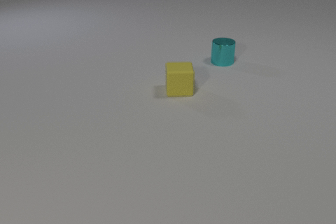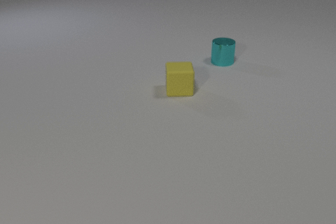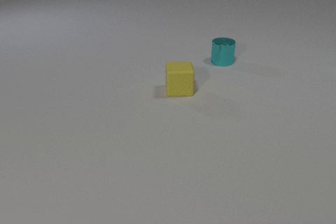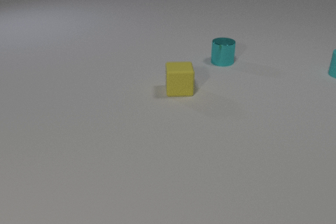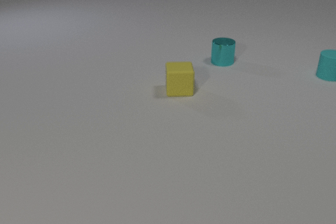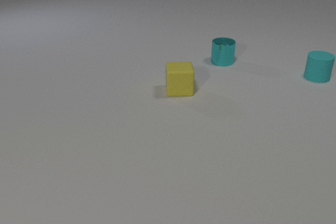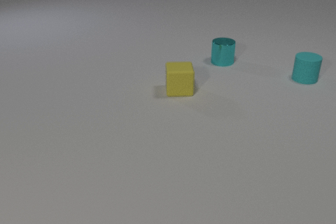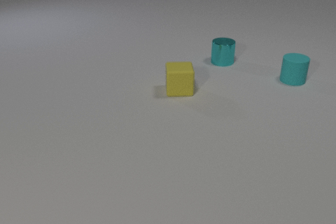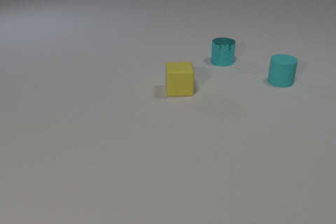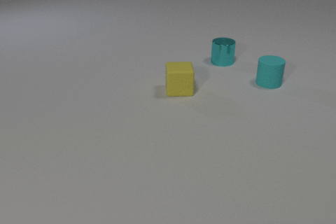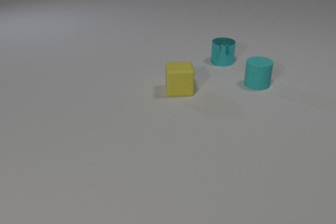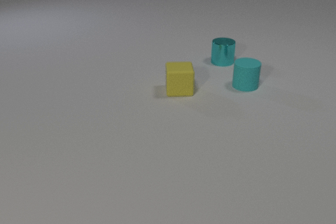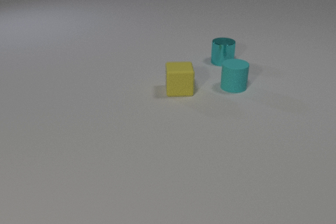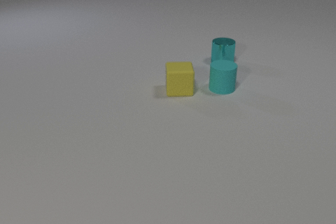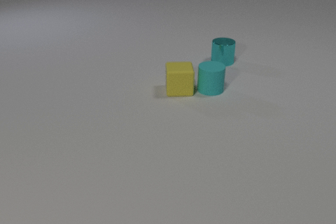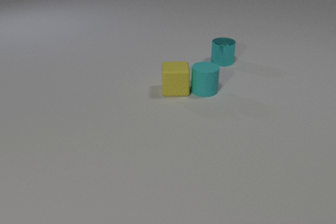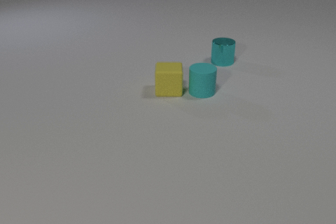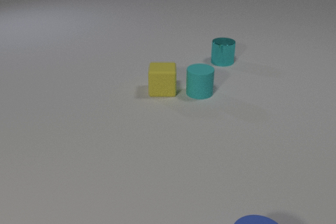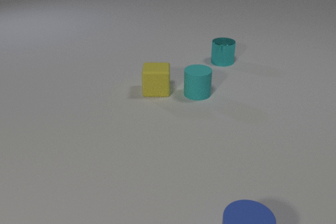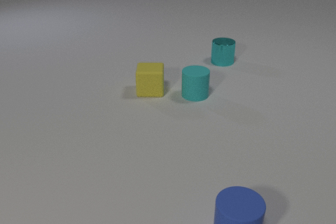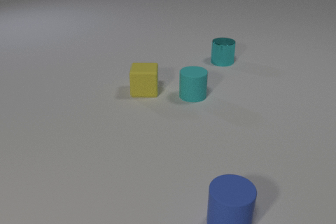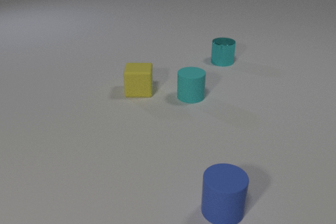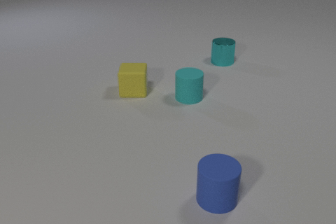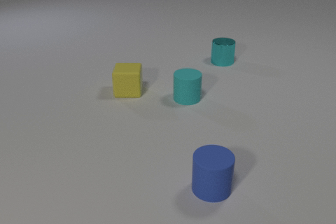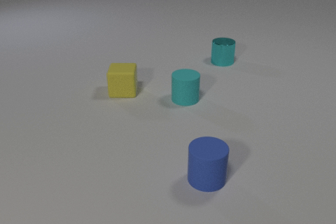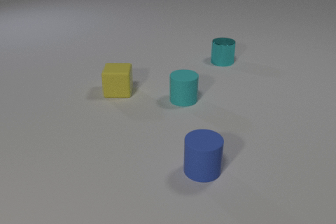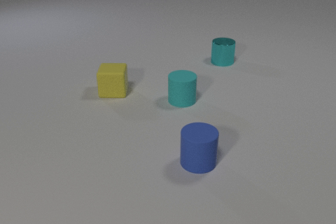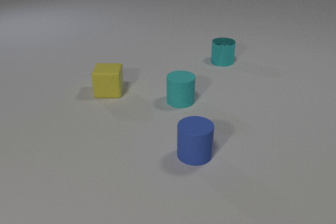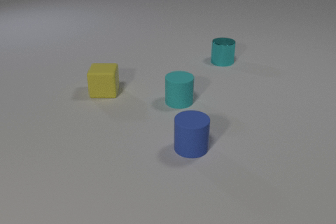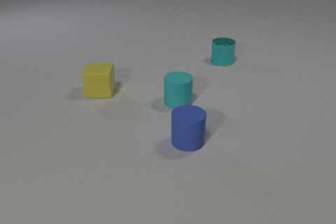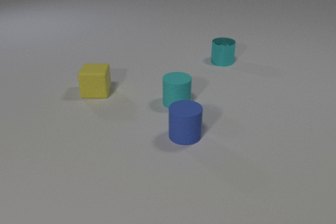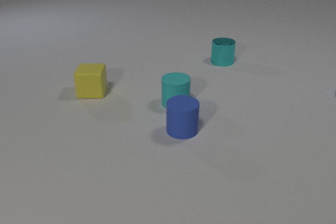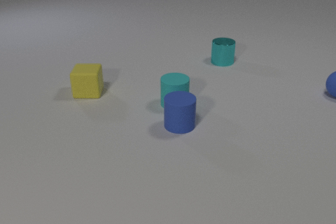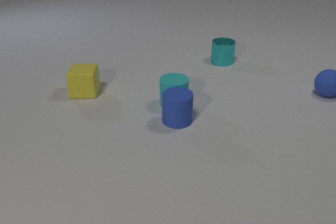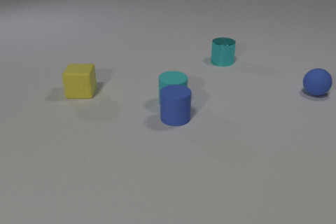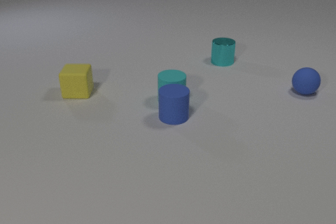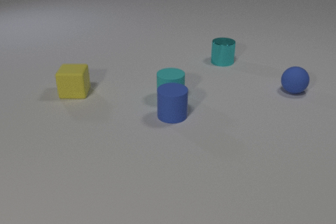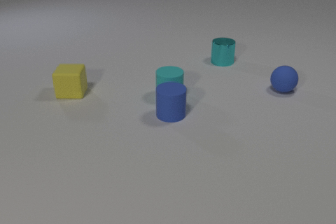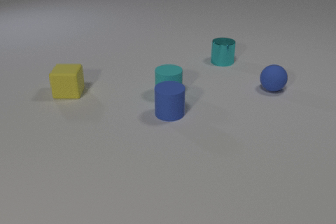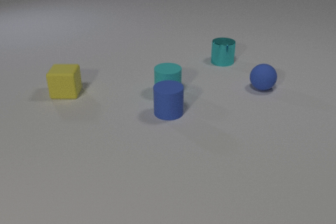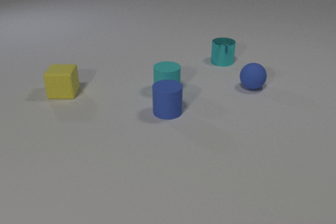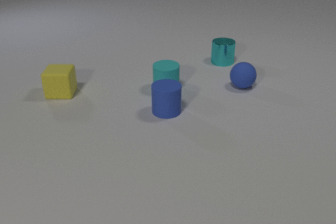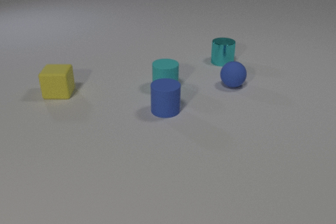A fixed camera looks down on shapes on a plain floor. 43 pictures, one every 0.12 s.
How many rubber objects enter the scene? 3.
How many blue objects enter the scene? 2.
What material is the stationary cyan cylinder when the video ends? metal.
0.00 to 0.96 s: The cyan rubber cylinder comes in at the right edge, slides to the left and toward the camera.
0.96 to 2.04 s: The cyan rubber cylinder slides to the left and toward the camera. The yellow rubber cube slides to the left. The blue rubber cylinder comes in at the bottom edge. The cyan rubber cylinder and the yellow rubber cube collide.
2.04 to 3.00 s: The cyan rubber cylinder slides toward the camera and to the left. The yellow rubber cube slides to the left. The blue rubber cylinder slides away from the camera and to the left.
3.00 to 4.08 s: The cyan rubber cylinder slides to the left and toward the camera. The yellow rubber cube slides to the left. The blue rubber cylinder slides away from the camera. The blue rubber sphere comes in at the right edge, rolls to the left. The cyan rubber cylinder and the blue rubber cylinder collide.
4.08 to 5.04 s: The cyan rubber cylinder slides away from the camera. The yellow rubber cube slides to the left. The blue rubber cylinder slides away from the camera and to the left. The blue rubber sphere rolls to the left.
